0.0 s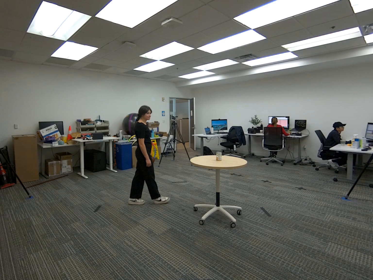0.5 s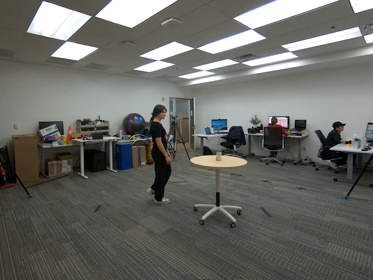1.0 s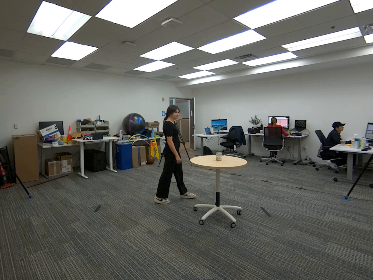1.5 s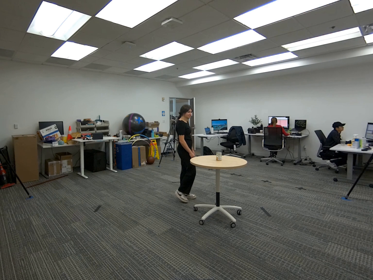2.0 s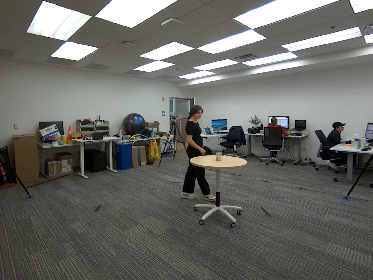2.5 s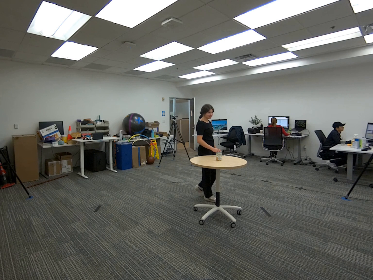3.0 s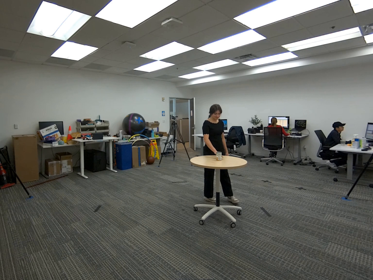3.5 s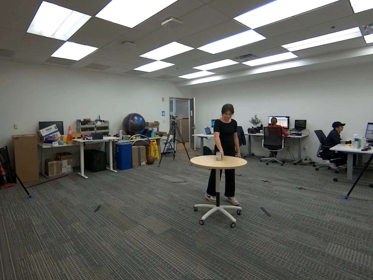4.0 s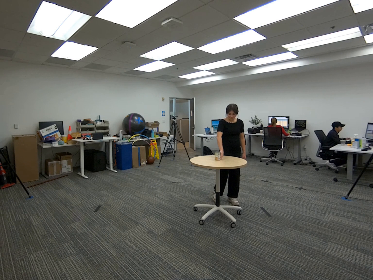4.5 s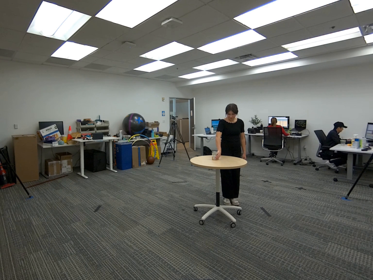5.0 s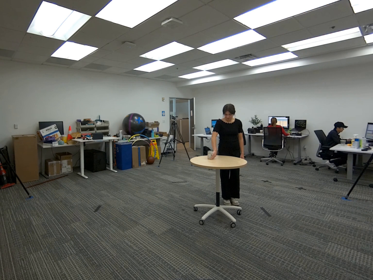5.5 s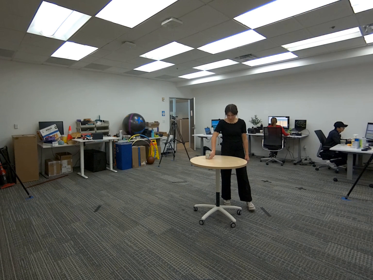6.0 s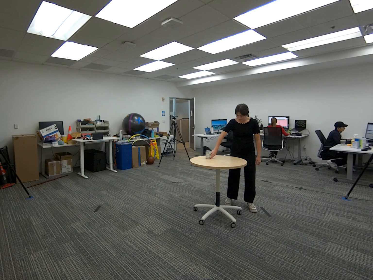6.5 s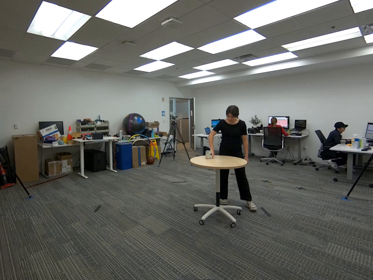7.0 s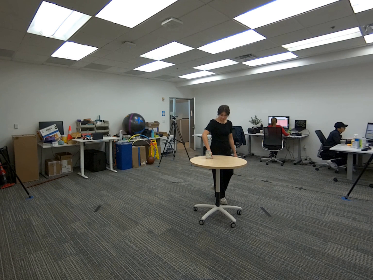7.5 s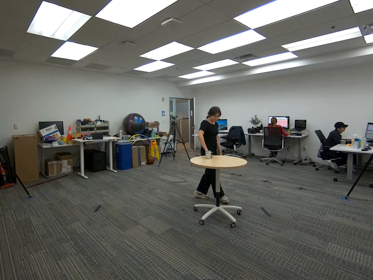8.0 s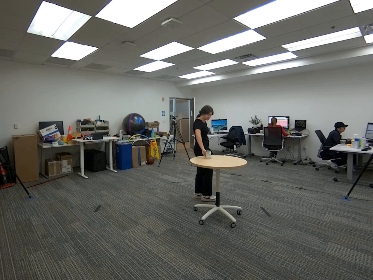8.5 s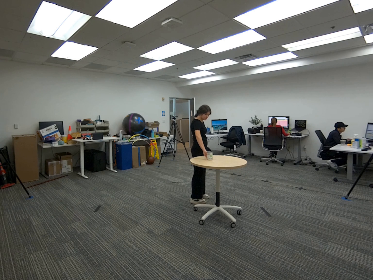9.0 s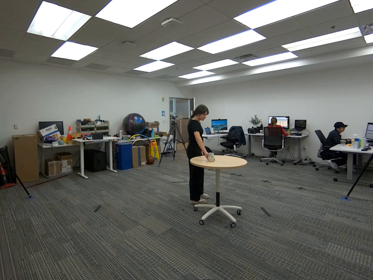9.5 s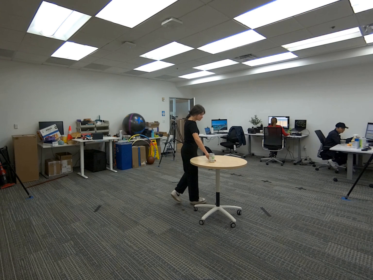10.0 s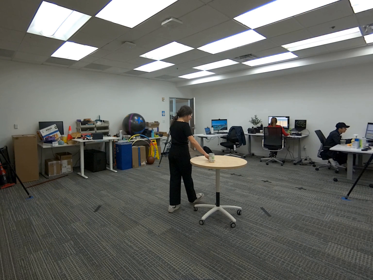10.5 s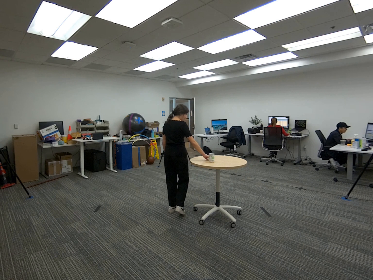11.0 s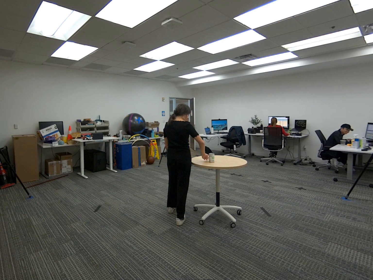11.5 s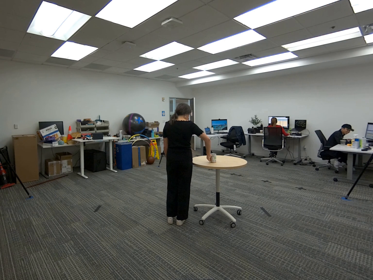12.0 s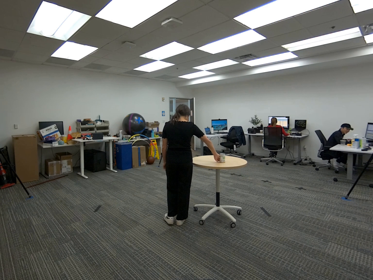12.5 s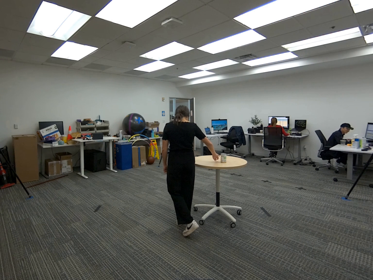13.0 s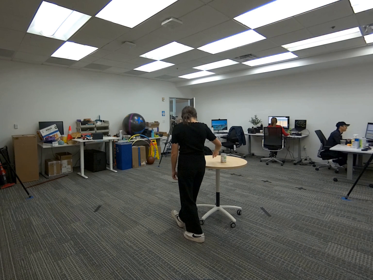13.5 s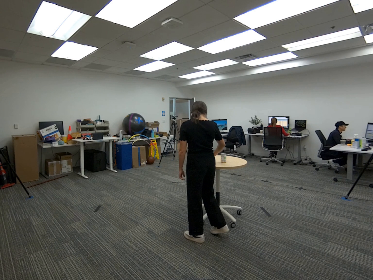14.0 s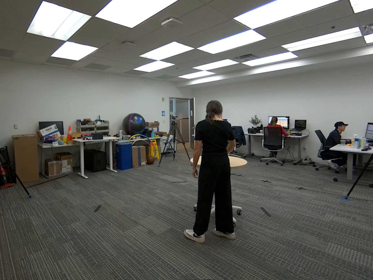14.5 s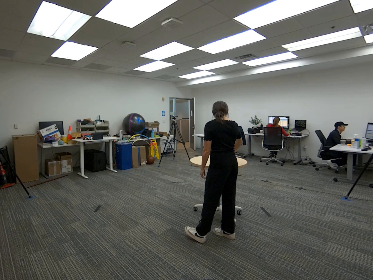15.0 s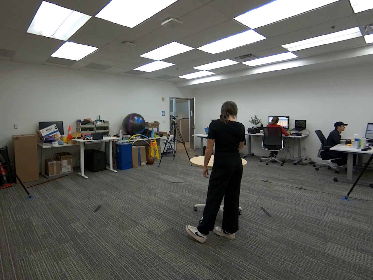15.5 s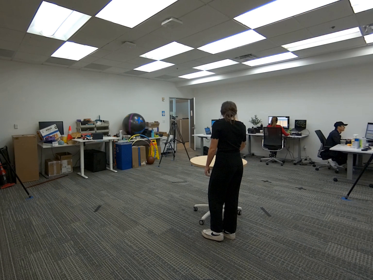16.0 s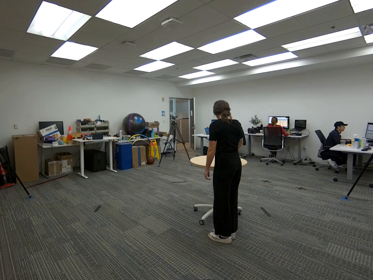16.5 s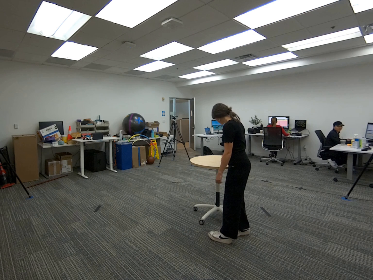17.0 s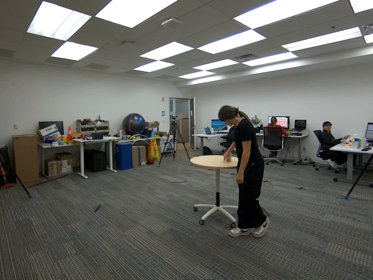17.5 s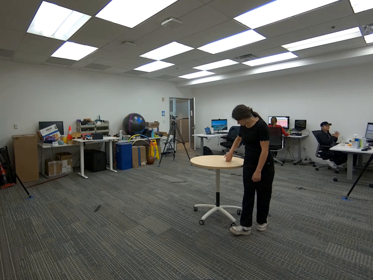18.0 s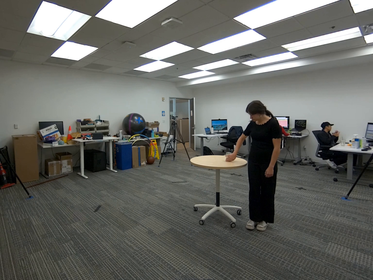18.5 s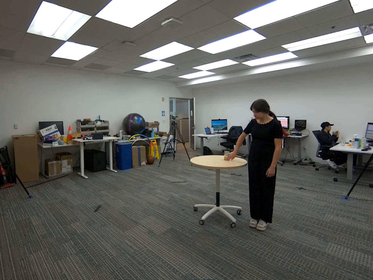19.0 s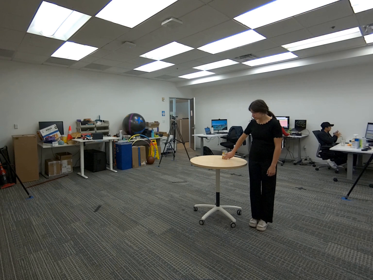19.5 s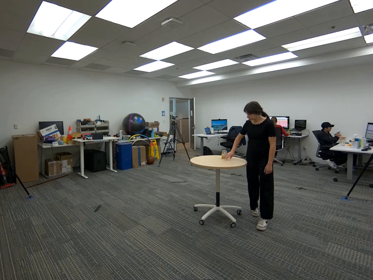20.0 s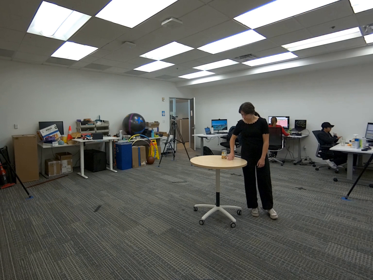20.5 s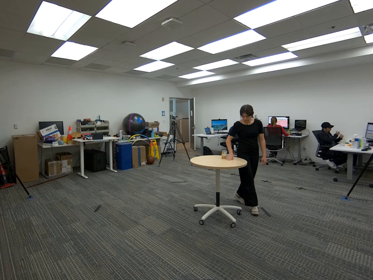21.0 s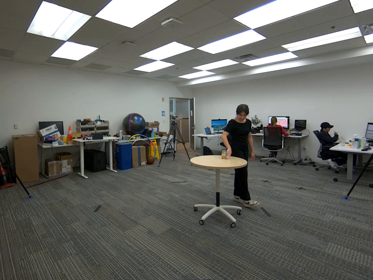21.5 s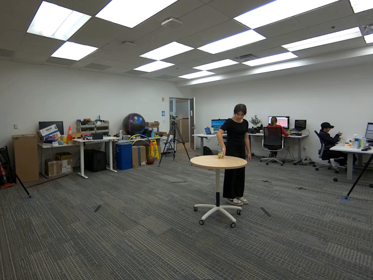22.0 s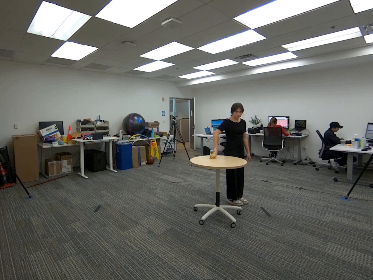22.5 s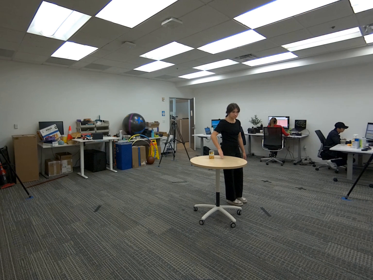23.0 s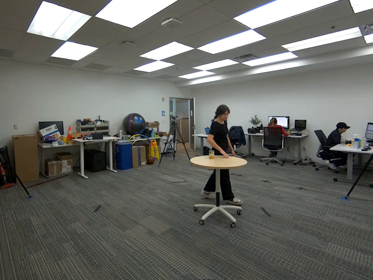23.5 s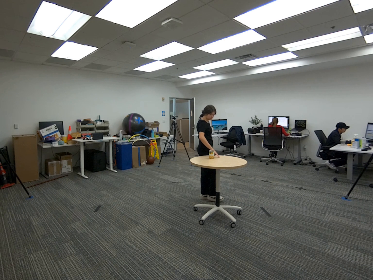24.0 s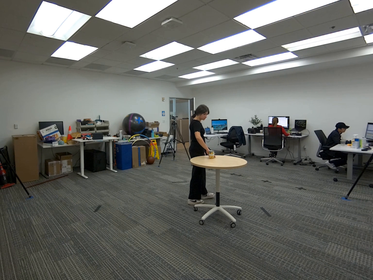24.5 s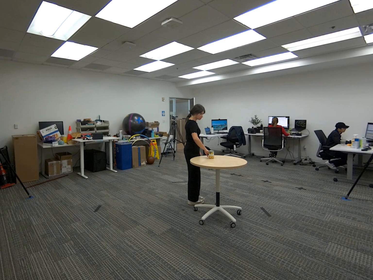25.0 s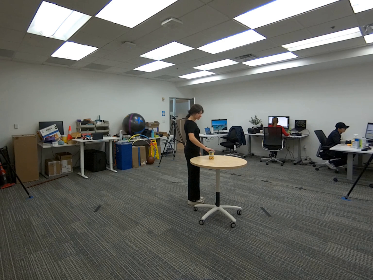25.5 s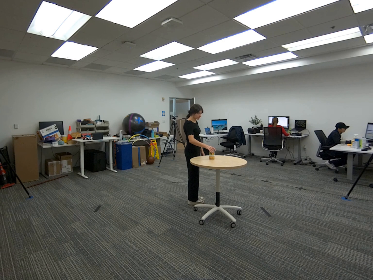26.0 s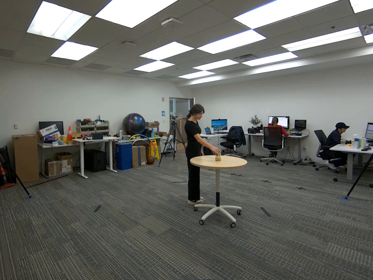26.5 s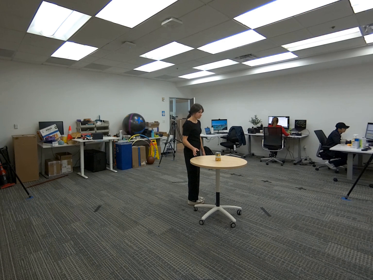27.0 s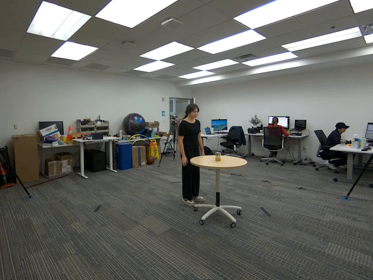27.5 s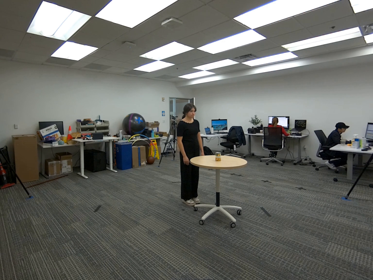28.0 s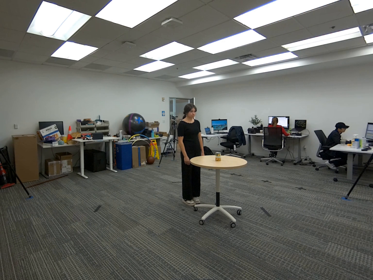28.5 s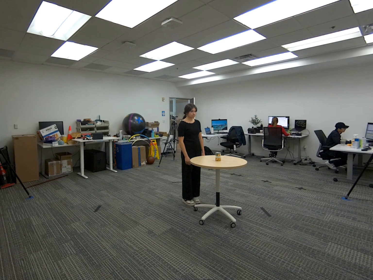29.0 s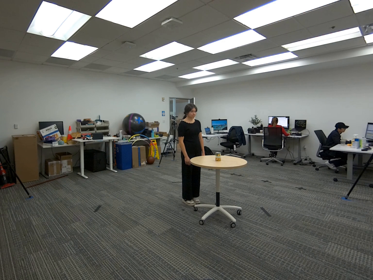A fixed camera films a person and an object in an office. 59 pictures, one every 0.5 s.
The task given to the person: Walk over to the corn can on the round table and push the corn can away using your palms. Continue to push the corn can away from you as you move around the table.
